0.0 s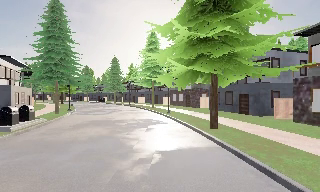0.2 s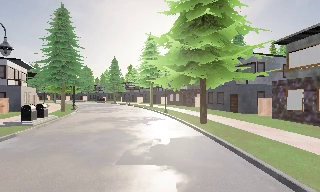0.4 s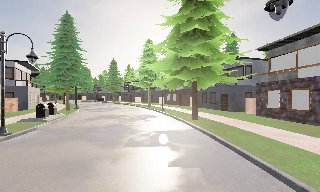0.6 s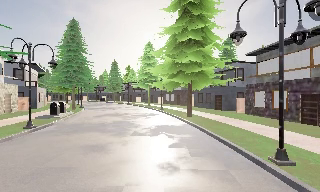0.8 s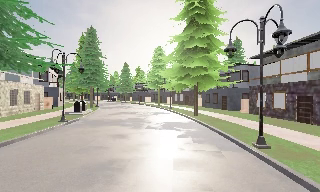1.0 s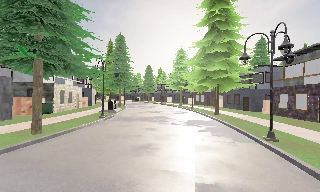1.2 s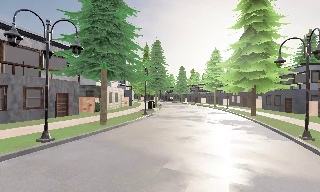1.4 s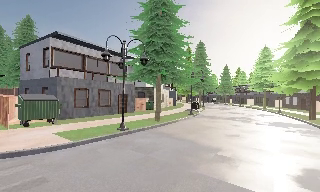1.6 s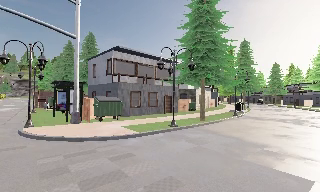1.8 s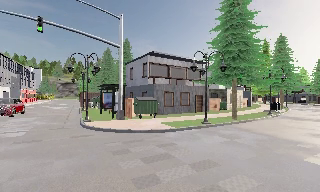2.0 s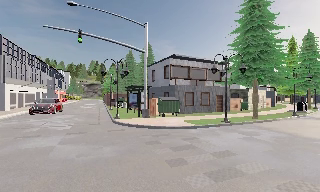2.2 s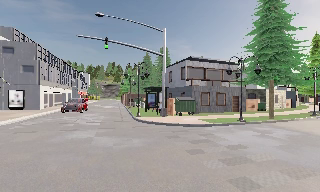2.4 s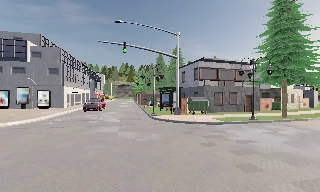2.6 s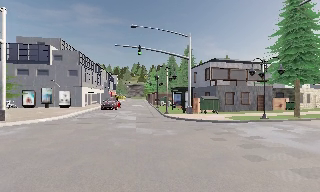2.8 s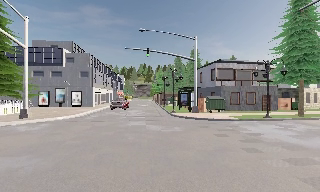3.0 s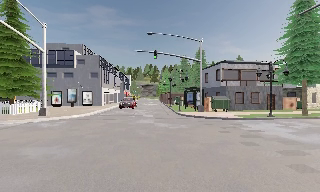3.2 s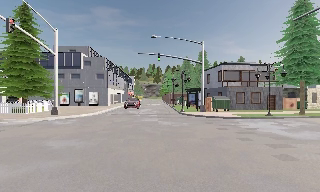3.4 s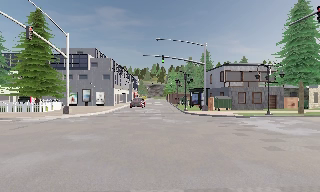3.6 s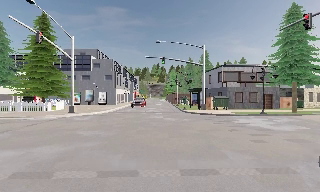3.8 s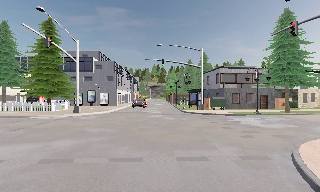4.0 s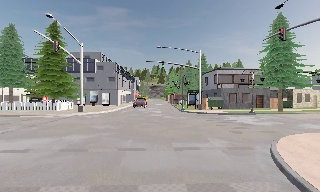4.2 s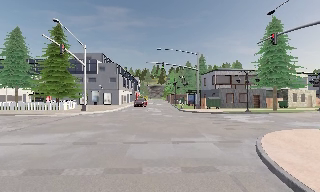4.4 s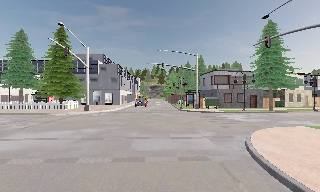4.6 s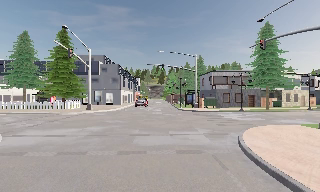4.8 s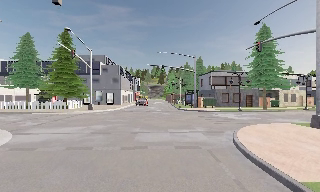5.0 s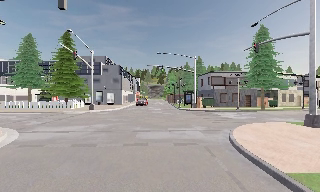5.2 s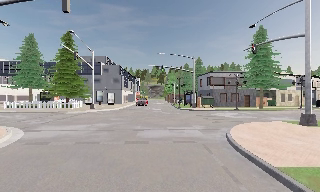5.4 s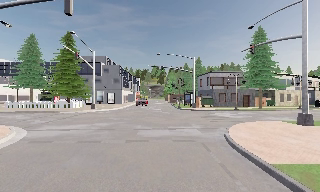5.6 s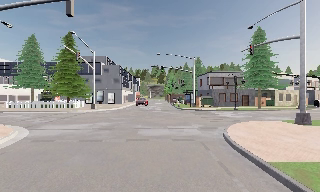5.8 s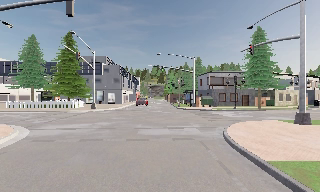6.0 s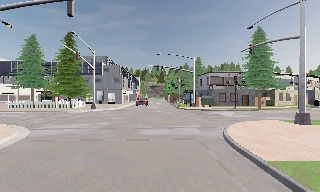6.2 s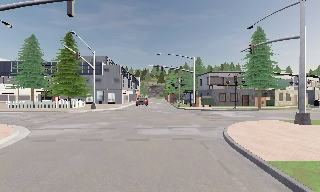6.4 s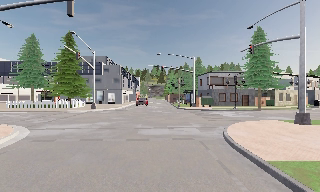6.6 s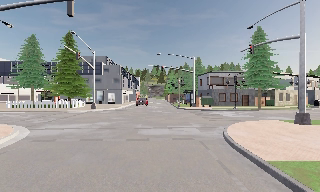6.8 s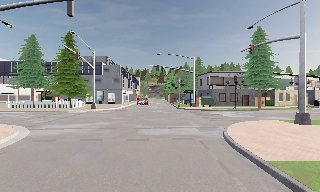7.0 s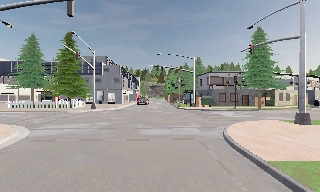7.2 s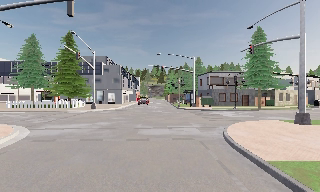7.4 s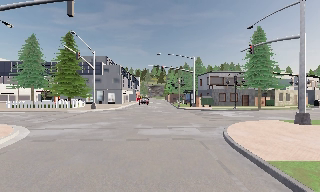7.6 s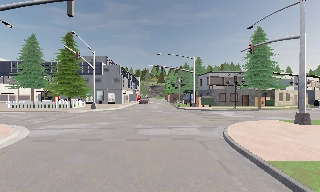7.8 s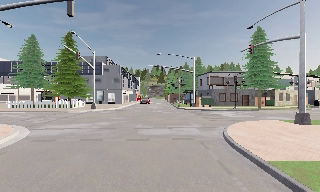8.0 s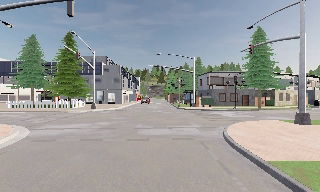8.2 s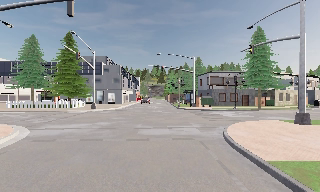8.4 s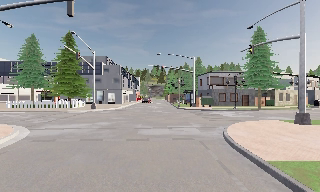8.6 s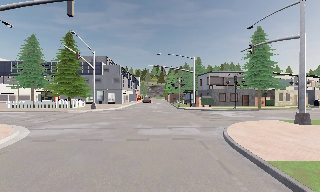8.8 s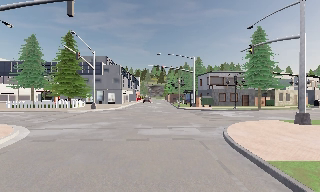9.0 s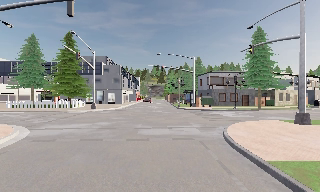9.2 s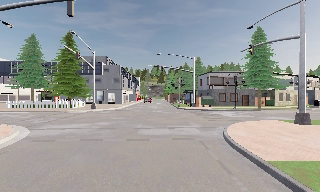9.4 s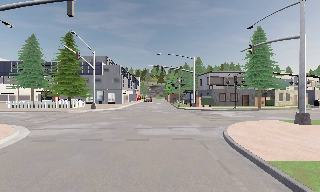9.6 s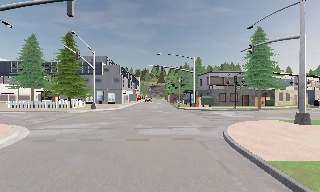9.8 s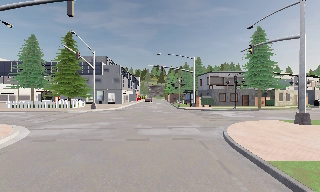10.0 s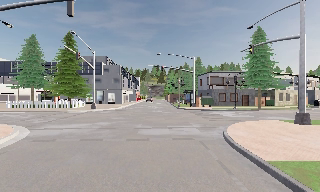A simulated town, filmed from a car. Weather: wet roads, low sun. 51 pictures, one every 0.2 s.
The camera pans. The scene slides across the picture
to the right.
The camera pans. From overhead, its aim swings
counterclockwise.
0.0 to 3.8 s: The scene slides to the right, as the camera pans about 85 degrees to its left. It travels backward, about 25 m. It loses speed.
3.8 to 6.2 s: The camera travels backward, about 4.5 m, so what stands in front gets smaller. It loses speed.
6.2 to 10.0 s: The camera keeps its place and its aim.
The film runs backward here.
